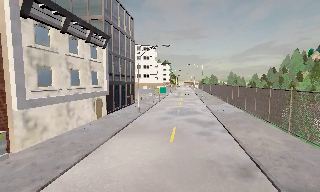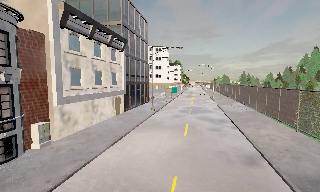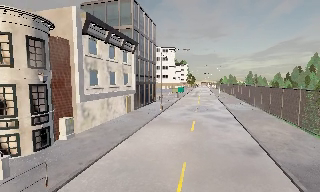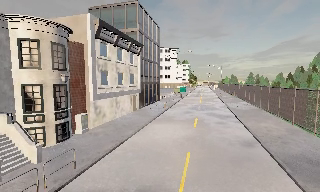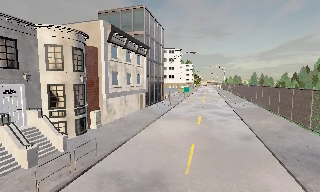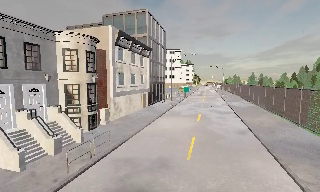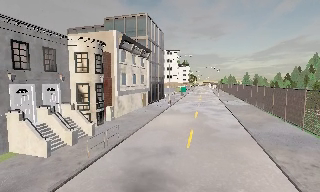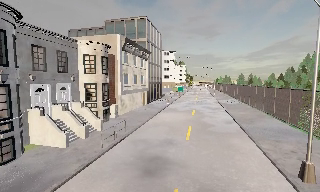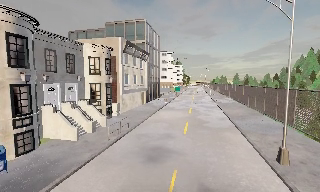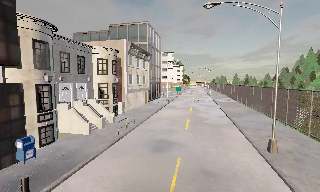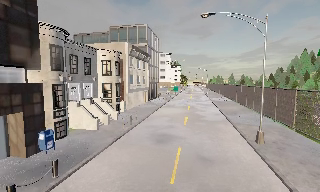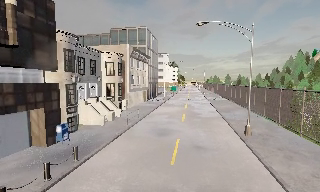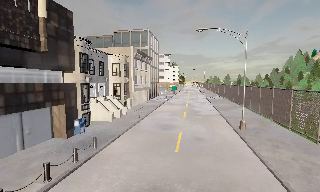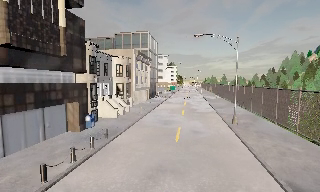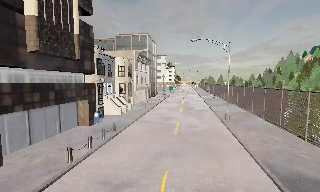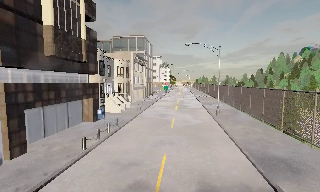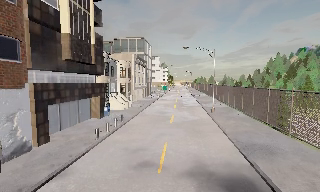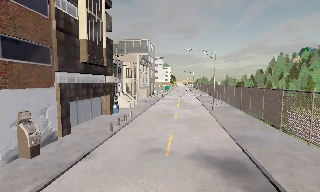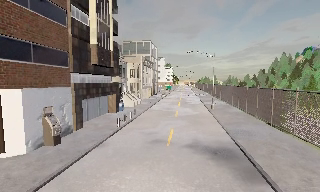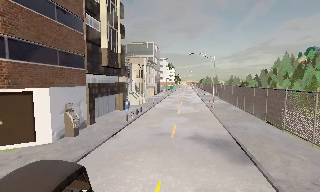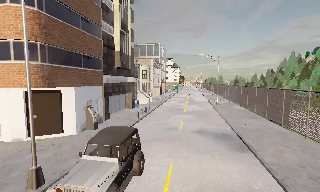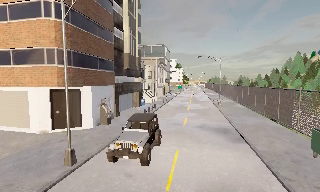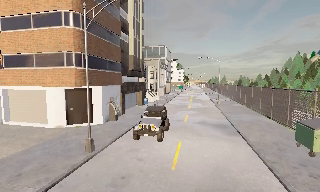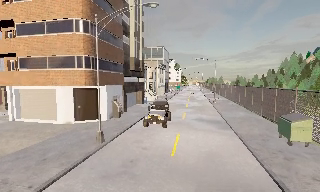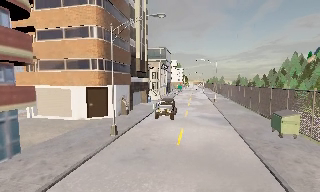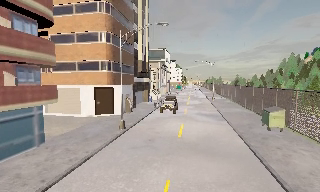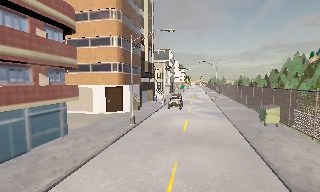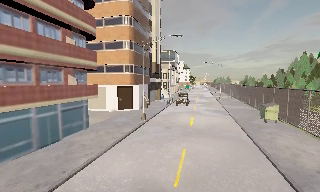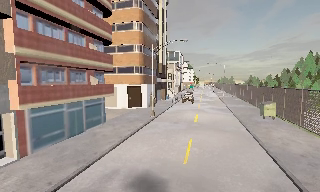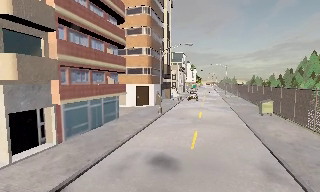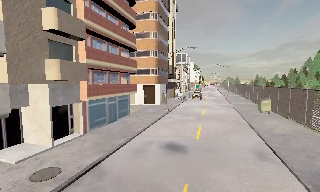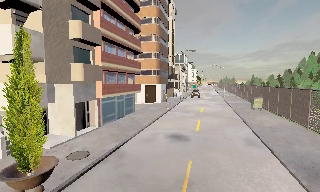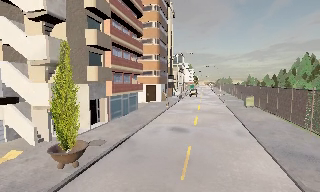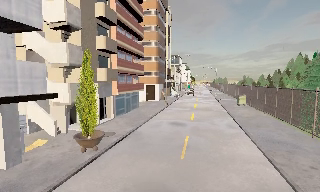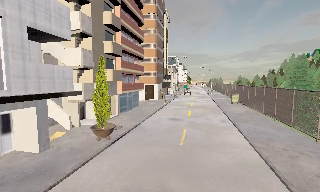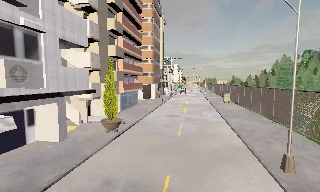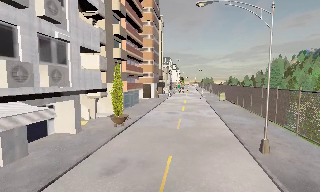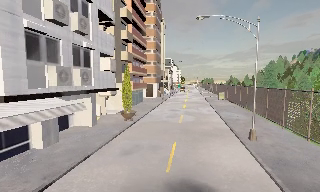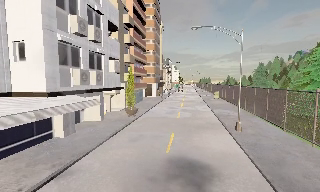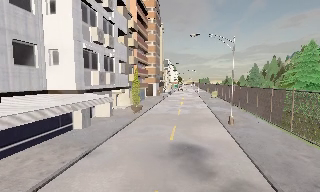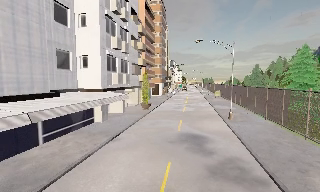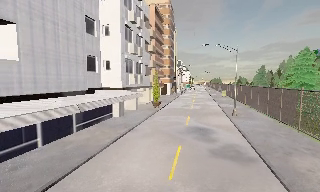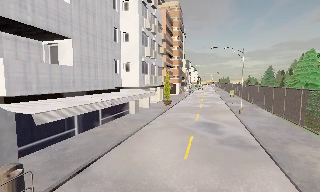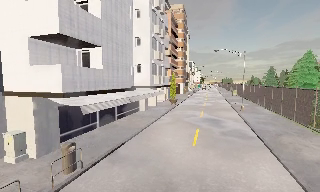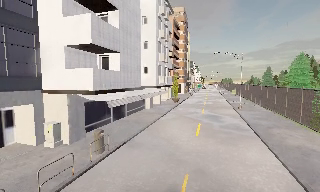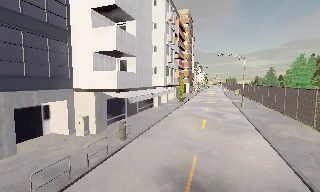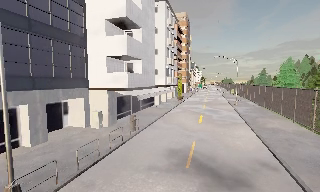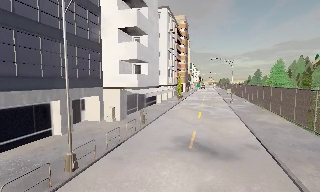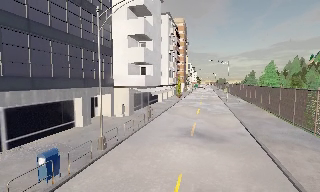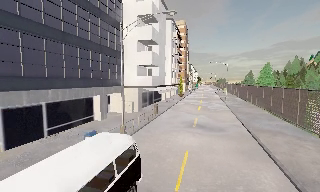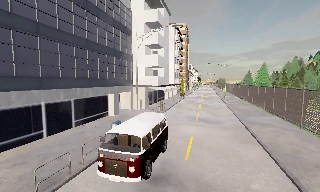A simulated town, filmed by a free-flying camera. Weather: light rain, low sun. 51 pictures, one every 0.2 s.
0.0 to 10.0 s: The camera travels backward, about 80 m, so what stands in front gets smaller.
The film runs backward here.
